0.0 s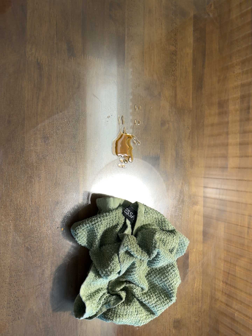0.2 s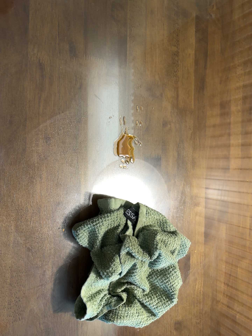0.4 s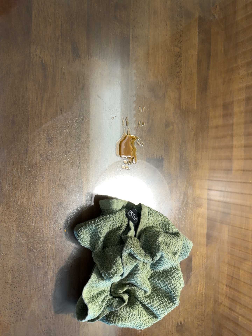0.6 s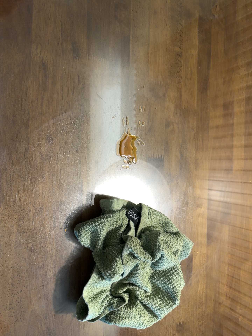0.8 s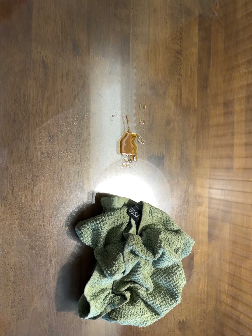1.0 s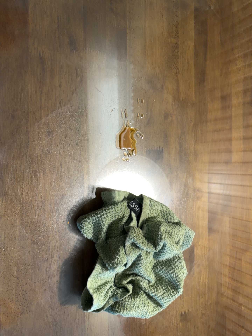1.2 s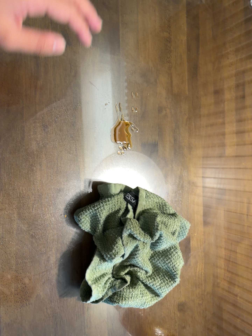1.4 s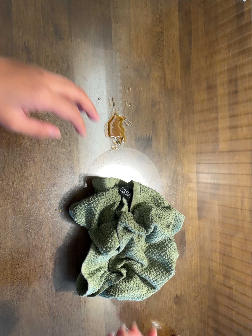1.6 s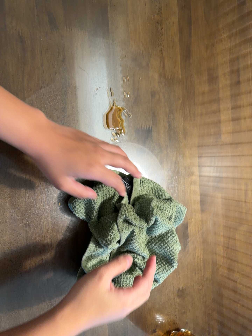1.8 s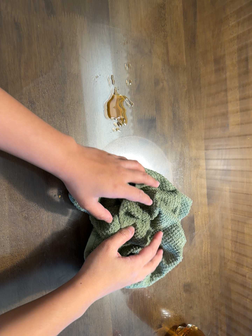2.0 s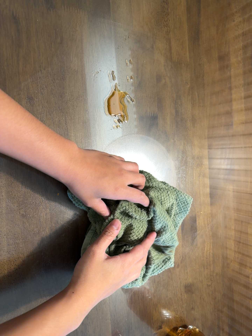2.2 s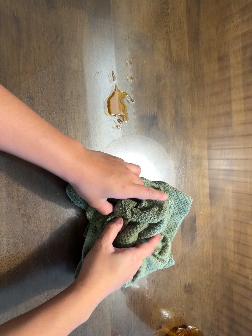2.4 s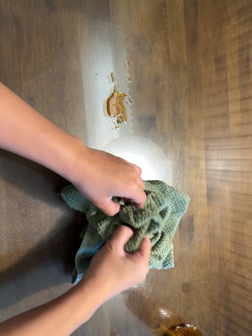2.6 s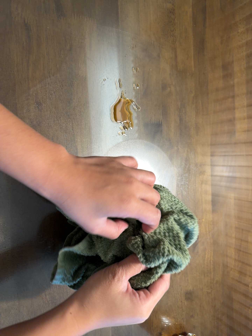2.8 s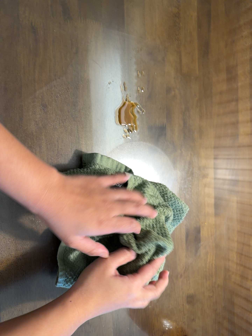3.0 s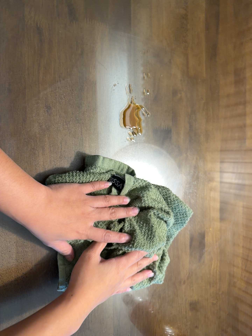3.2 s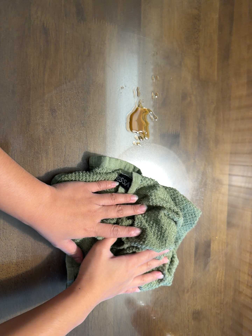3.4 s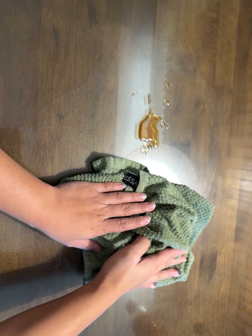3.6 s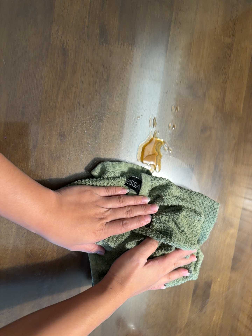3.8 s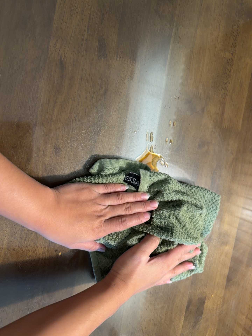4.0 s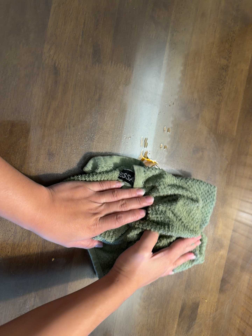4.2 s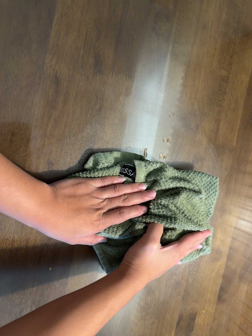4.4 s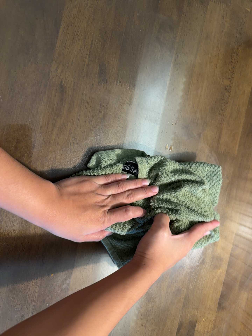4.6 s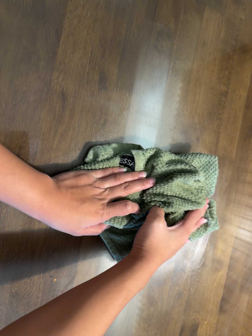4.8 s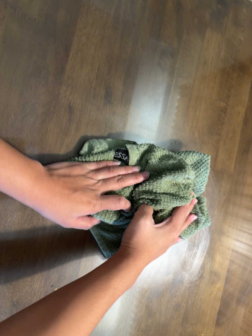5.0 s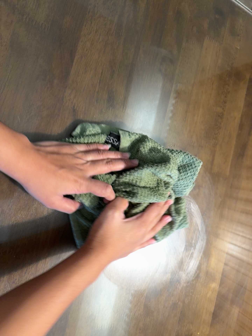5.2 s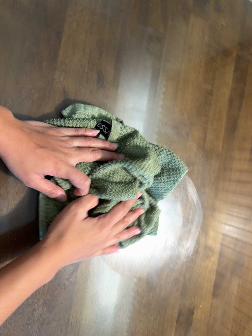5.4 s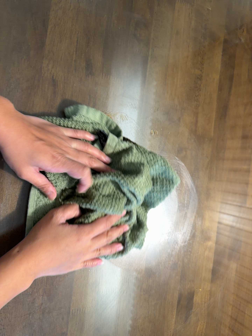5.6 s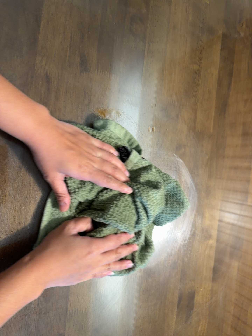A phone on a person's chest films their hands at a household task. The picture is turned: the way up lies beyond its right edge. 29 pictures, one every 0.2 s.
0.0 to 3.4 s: The camera shifts only a little, or ends up much as it began.
3.4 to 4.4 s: The camera travels toward the top of its view, about 7 cm, so close, fixed things drift downward. It rolls about its line of sight by about 10 degrees, and the scene rotates clockwise.
4.4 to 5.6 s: The camera shifts only a little, or ends up much as it began.
The film runs forward here.
